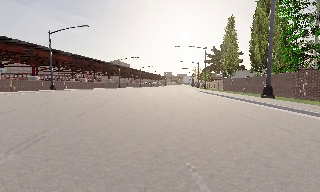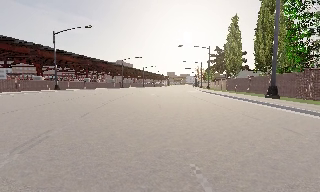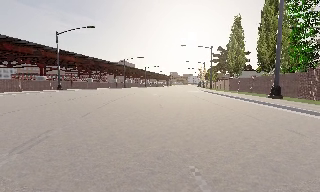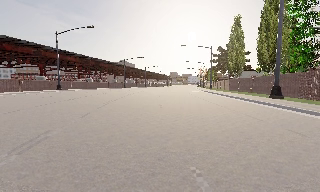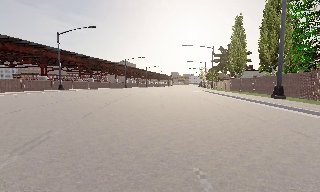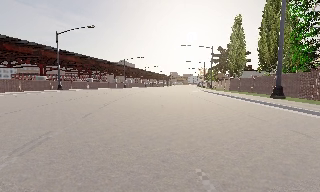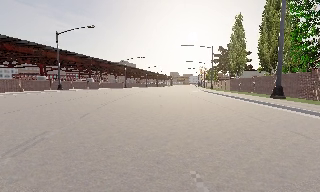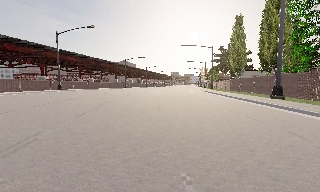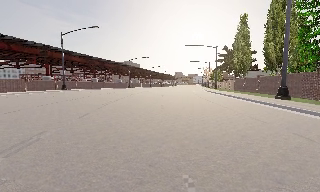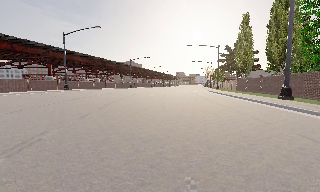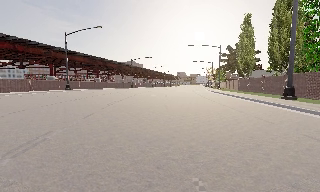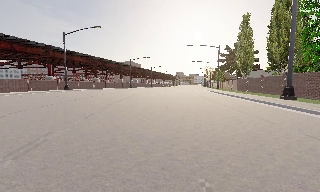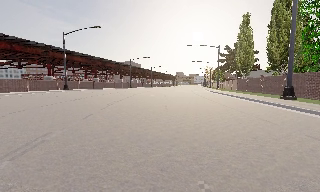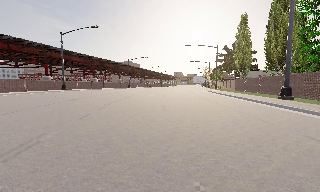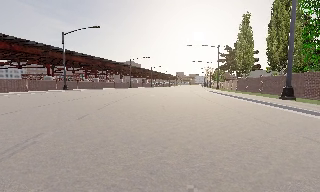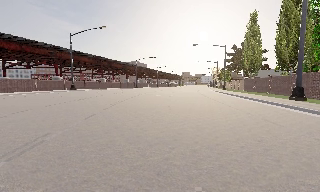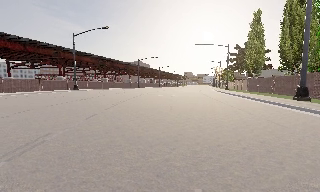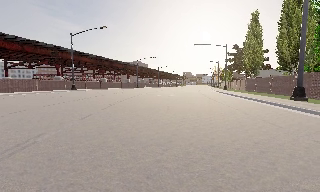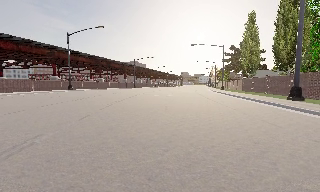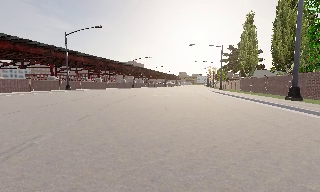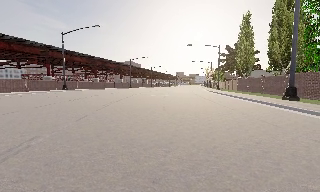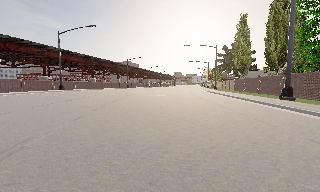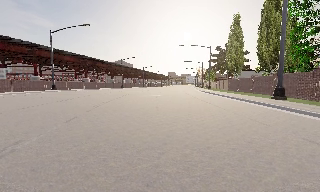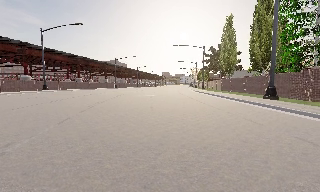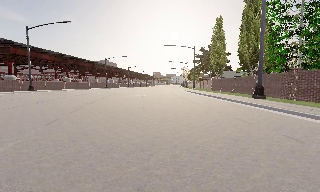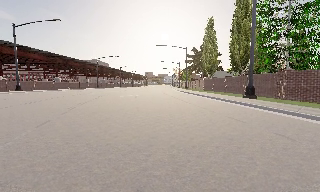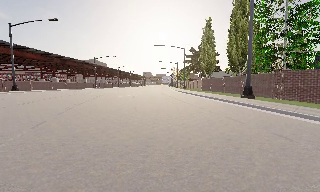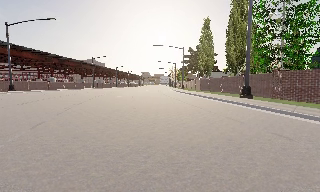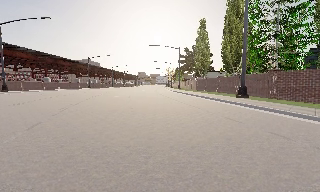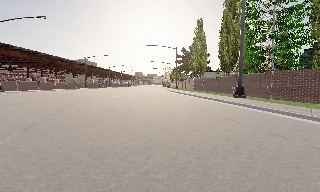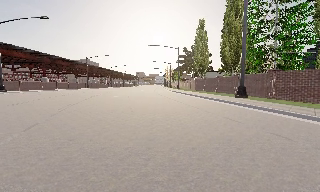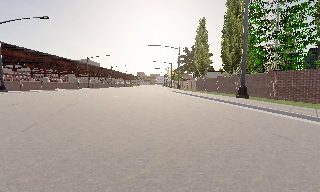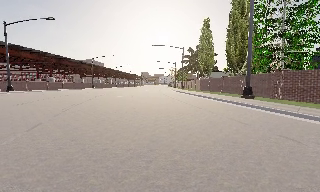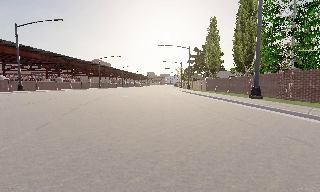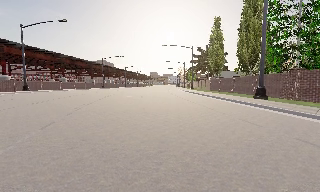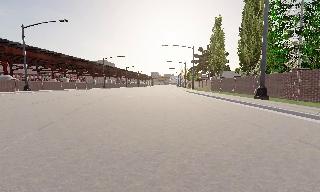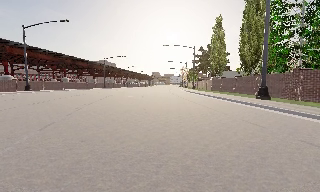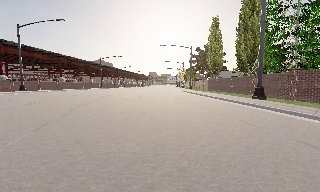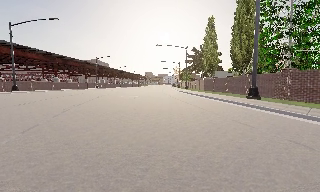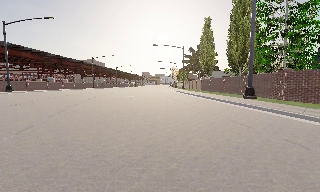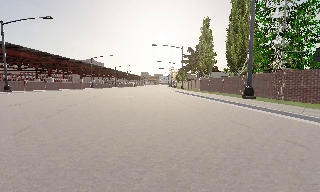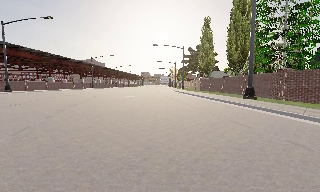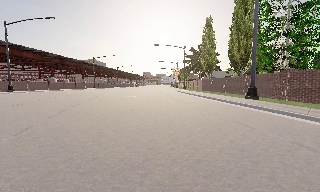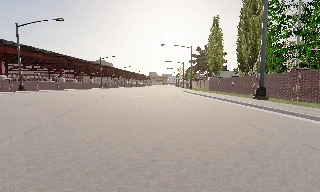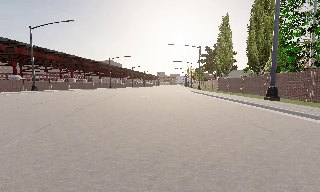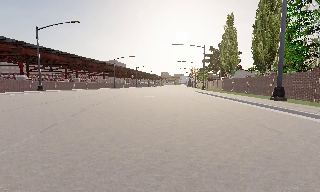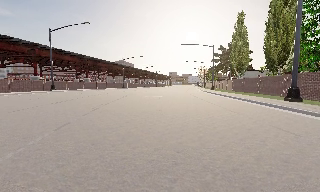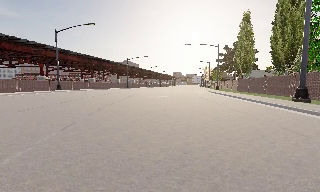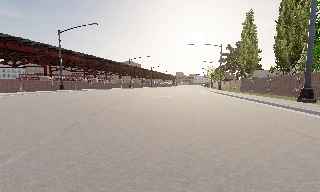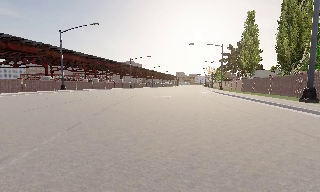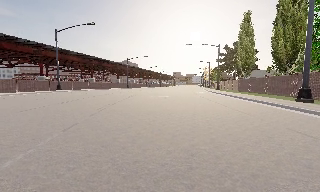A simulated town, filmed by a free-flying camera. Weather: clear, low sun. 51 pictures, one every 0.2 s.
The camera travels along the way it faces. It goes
forward.
0.0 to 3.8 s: The camera travels forward, about 1 m, so what stands in front looms larger.
3.8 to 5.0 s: The camera swings to its right by about 10 degrees, and the scene slides to the left.
5.0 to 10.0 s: The camera travels forward, about 1 m, so what stands in front looms larger.
The film runs forward here.
